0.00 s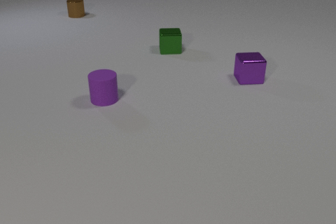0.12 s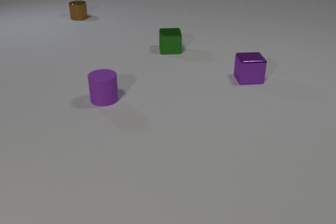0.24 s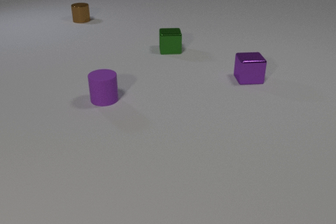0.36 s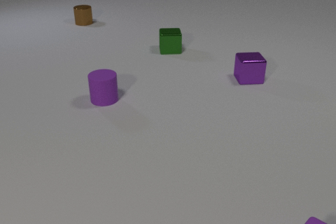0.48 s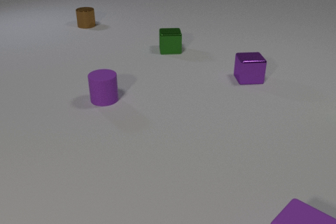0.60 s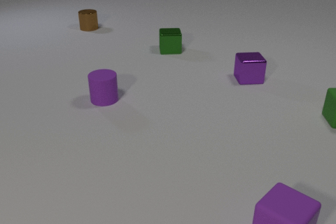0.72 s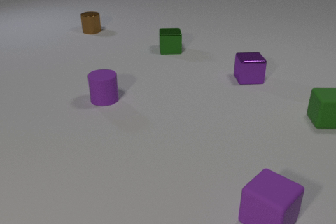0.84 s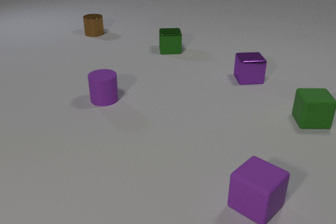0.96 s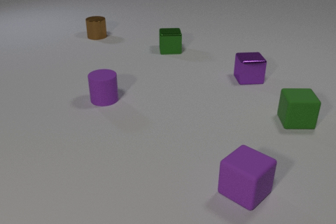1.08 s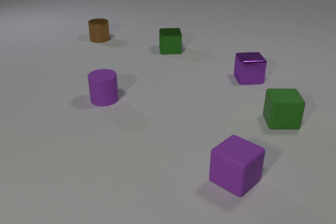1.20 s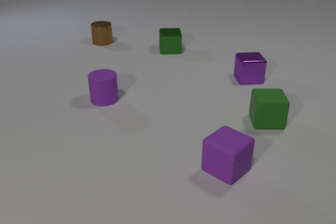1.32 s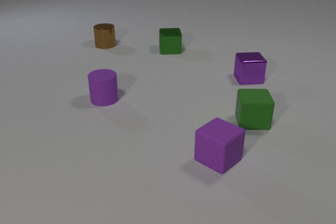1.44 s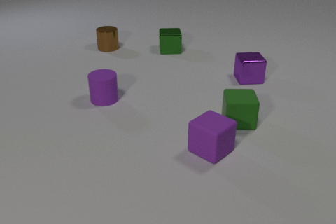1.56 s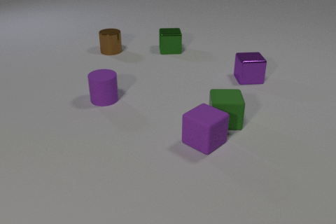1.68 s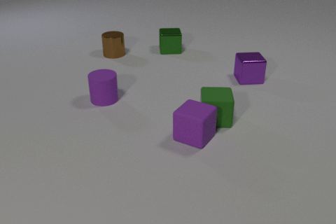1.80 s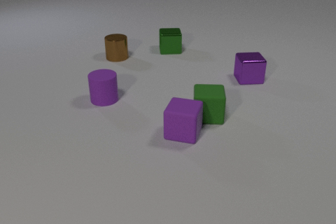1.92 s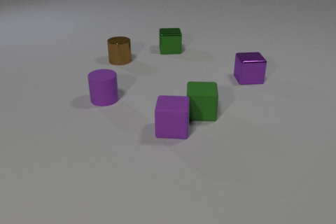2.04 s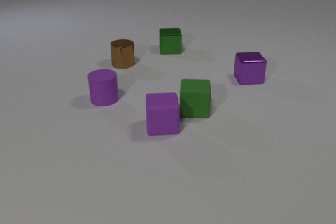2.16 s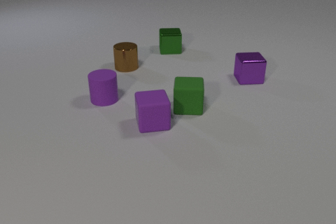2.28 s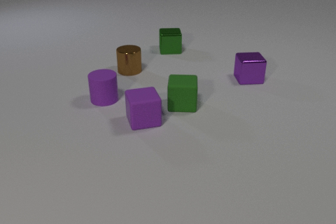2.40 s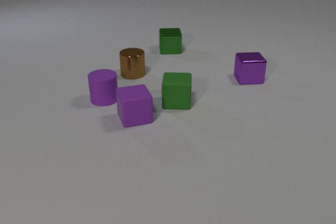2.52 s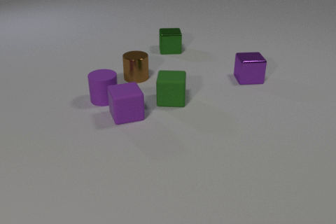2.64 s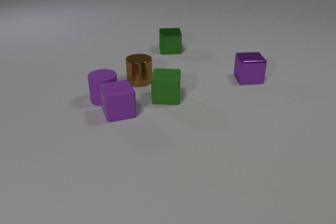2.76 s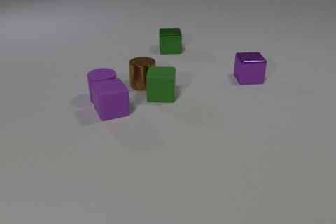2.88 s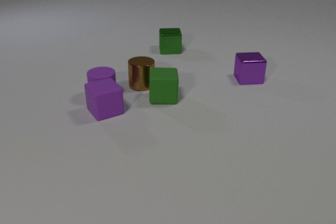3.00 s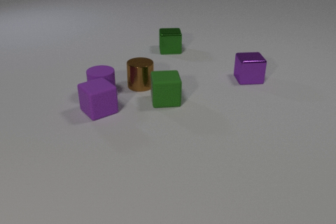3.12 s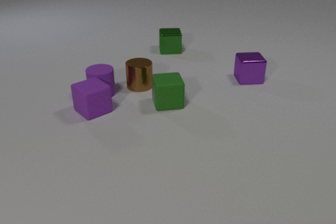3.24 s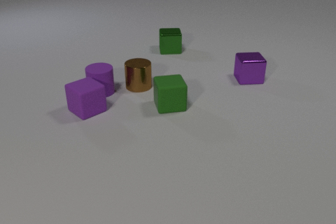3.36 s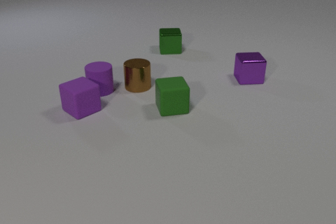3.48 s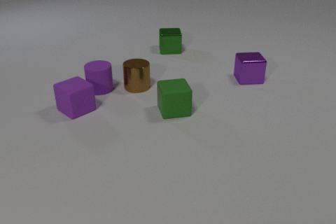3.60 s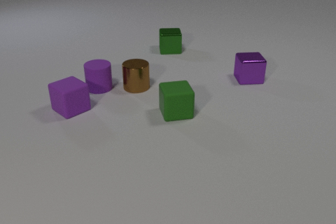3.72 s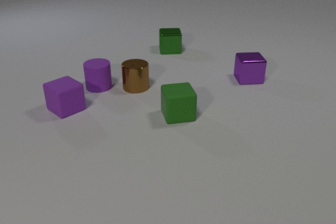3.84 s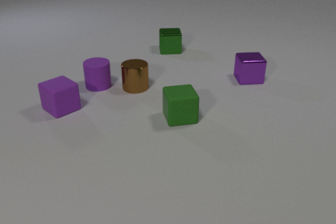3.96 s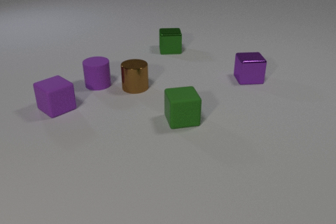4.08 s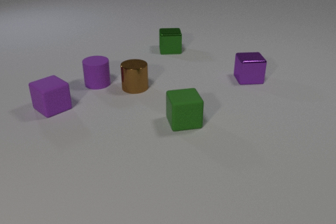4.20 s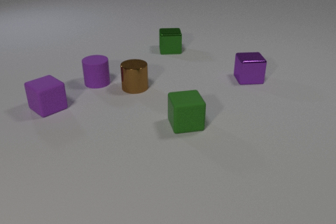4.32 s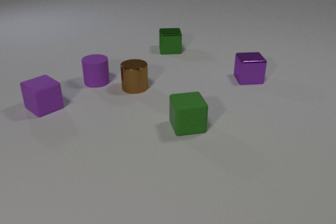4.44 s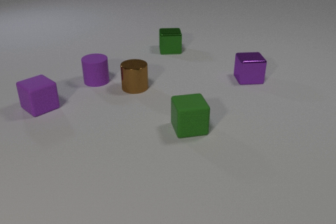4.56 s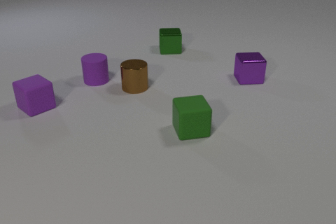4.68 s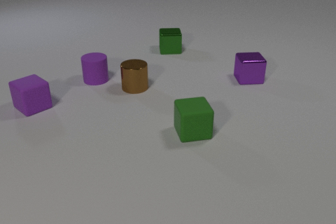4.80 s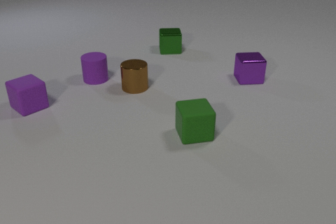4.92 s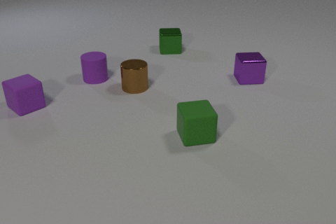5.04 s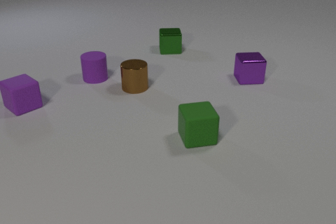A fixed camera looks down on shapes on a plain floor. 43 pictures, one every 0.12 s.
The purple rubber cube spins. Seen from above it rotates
counterclockwise.
The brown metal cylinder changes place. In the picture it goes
toward the camera.
0.00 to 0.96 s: The purple rubber cube comes in at the bottom edge, slides away from the camera and to the left. The green rubber cube comes in at the right edge, slides to the left and toward the camera. The brown metal cylinder slides toward the camera.
0.96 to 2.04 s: The purple rubber cube slides away from the camera and to the left, spins counterclockwise seen from above by about 45 degrees, its near face sliding to the right. The green rubber cube slides to the left. The brown metal cylinder slides toward the camera. The purple rubber cube and the green rubber cube collide.
2.04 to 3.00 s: The purple rubber cube slides to the left and away from the camera, spins counterclockwise seen from above by about 30 degrees, its near face sliding to the right. The green rubber cube slides to the left and away from the camera. The brown metal cylinder slides toward the camera. The purple rubber cylinder slides away from the camera. The purple rubber cube and the purple rubber cylinder collide. The green rubber cube and the brown metal cylinder collide.
3.00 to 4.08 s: The purple rubber cube slides to the left. The green rubber cube slides toward the camera and to the right. The brown metal cylinder slides to the left. The purple rubber cylinder slides away from the camera.
4.08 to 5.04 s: The purple rubber cube slides to the left and away from the camera. The green rubber cube slides toward the camera and to the right. The purple rubber cylinder slides away from the camera.
How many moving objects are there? 4.
What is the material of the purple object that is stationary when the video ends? metal.
How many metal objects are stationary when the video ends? 3.
